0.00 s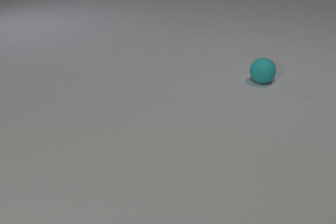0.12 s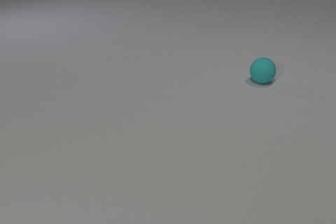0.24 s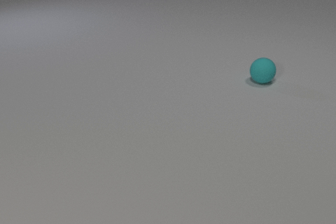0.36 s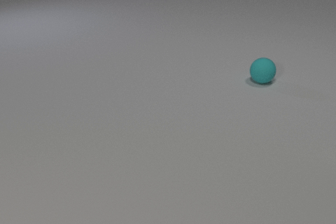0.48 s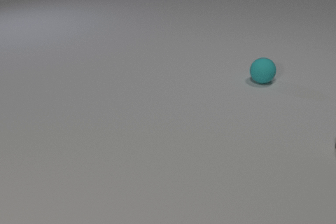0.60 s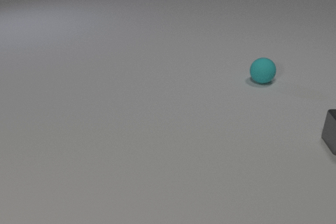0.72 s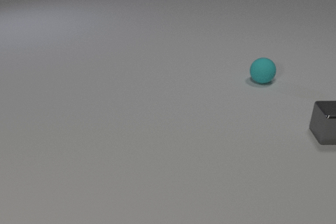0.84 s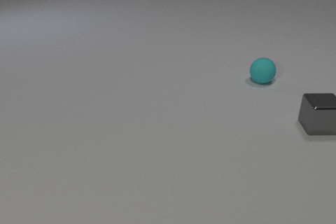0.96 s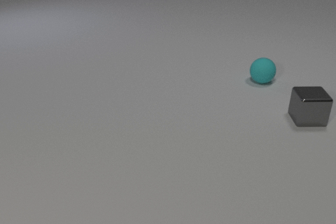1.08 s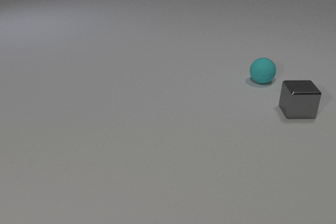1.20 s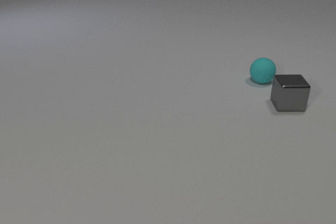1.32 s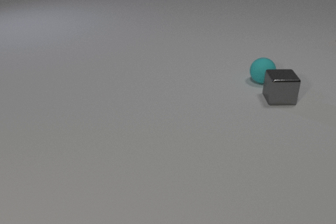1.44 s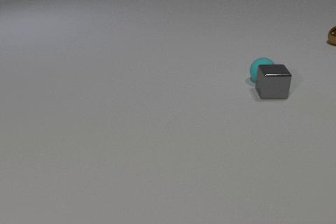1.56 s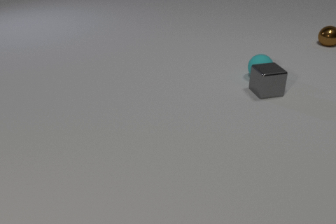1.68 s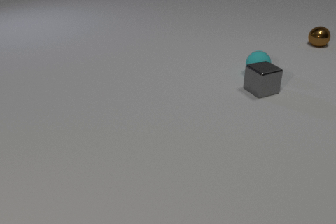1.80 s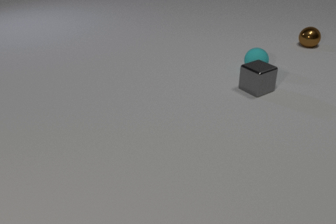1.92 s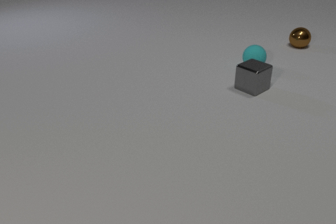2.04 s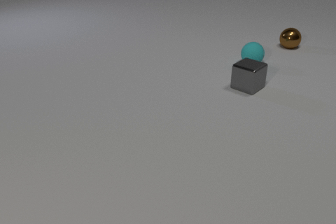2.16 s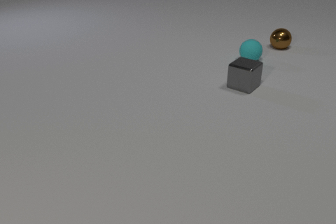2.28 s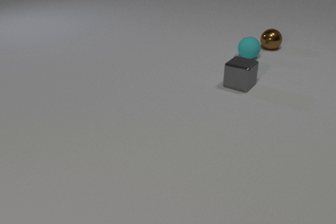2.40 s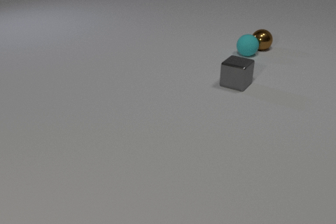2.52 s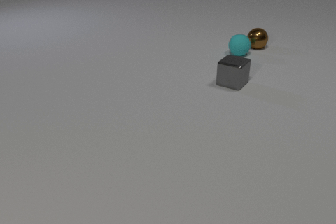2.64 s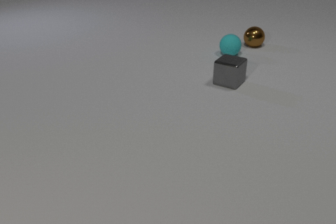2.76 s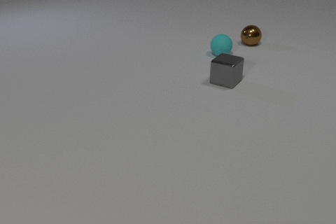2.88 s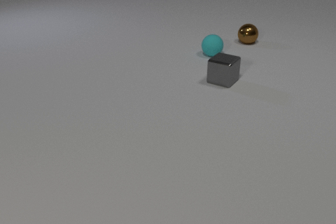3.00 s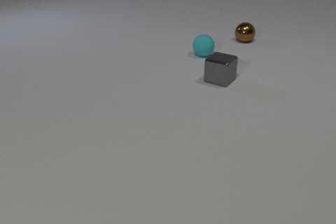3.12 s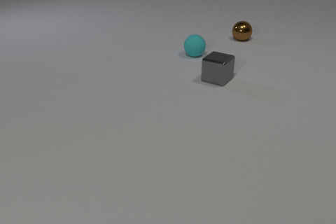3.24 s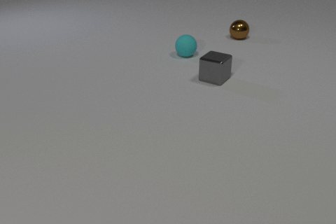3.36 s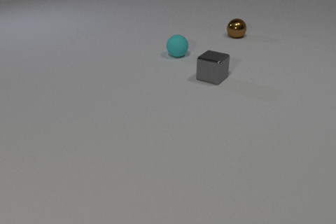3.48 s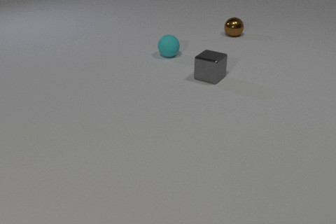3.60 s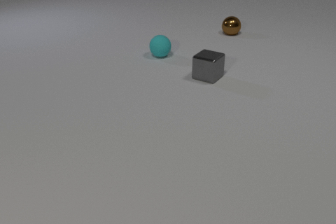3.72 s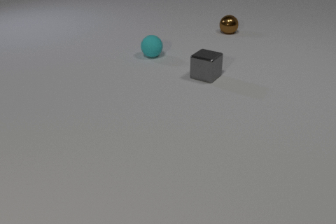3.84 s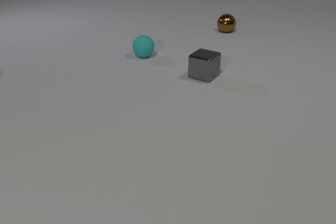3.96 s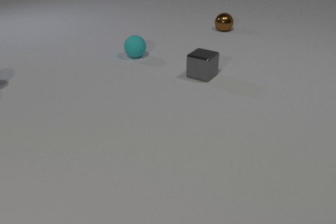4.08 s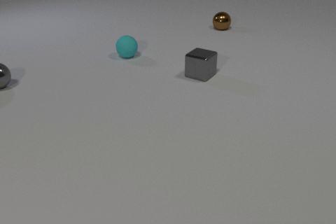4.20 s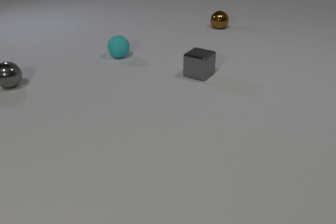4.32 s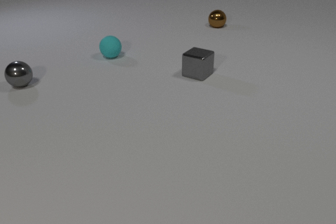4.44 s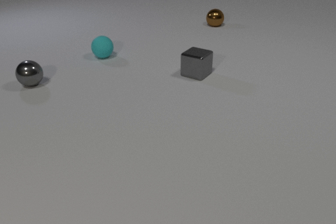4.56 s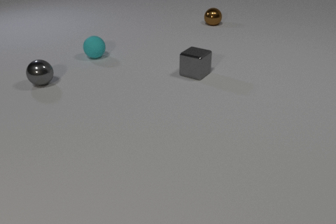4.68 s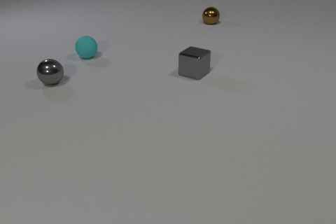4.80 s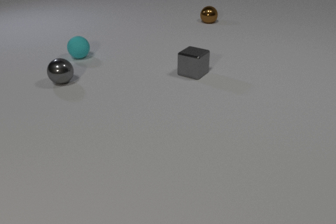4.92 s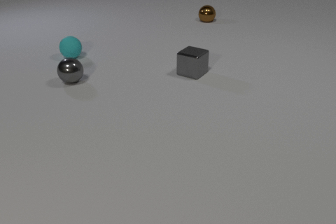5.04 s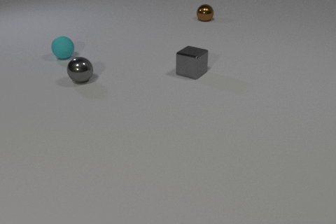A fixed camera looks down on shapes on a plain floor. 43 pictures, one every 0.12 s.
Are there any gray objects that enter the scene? yes.
How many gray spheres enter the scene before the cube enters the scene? 0.
How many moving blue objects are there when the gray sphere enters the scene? 0.
0.00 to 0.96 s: The gray metal cube comes in at the right edge, slides to the left and away from the camera.
0.96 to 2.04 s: The gray metal cube slides to the left and away from the camera, spins counterclockwise seen from above by about 45 degrees, its near face sliding to the right. The cyan rubber sphere rolls away from the camera. The brown metal sphere comes in at the right edge, rolls to the left and toward the camera. The gray metal cube and the cyan rubber sphere collide.
2.04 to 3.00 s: The gray metal cube slides to the left and away from the camera. The cyan rubber sphere rolls to the left. The brown metal sphere rolls to the left. The cyan rubber sphere and the brown metal sphere collide.
3.00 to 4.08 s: The gray metal cube slides to the left and away from the camera. The cyan rubber sphere rolls to the left. The gray metal sphere comes in at the left edge, rolls to the right. The brown metal sphere rolls away from the camera and to the left.
4.08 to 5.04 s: The gray metal cube slides to the left. The cyan rubber sphere rolls to the left. The gray metal sphere rolls to the right. The brown metal sphere rolls away from the camera and to the left.
